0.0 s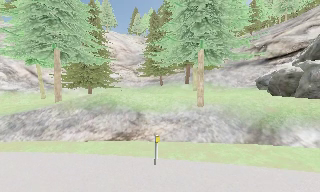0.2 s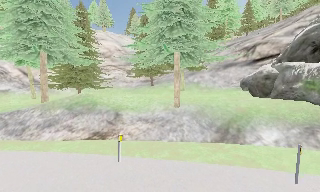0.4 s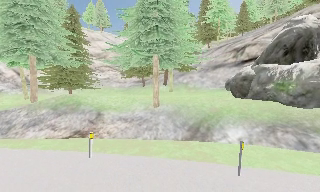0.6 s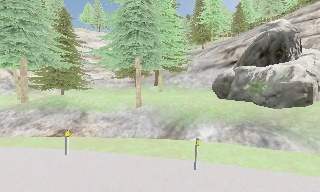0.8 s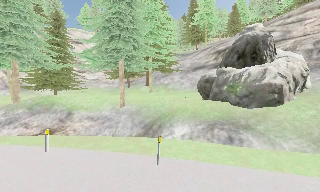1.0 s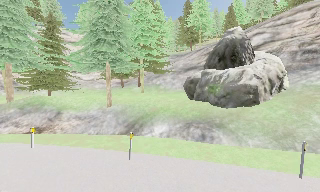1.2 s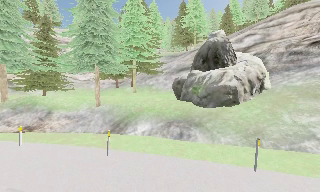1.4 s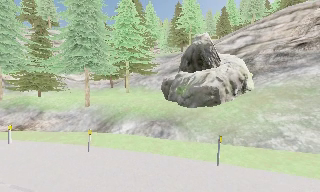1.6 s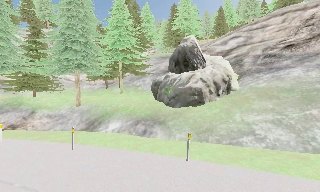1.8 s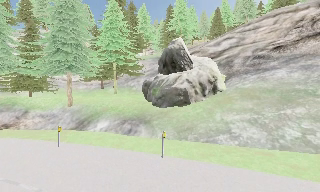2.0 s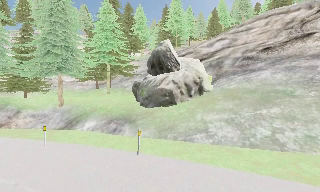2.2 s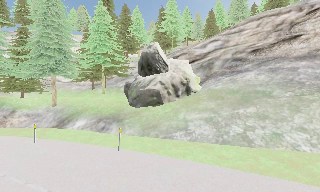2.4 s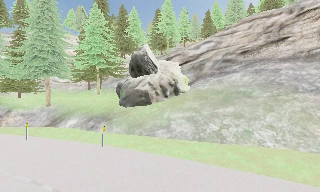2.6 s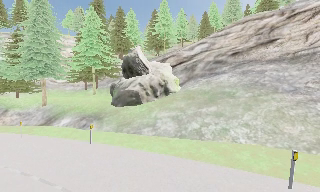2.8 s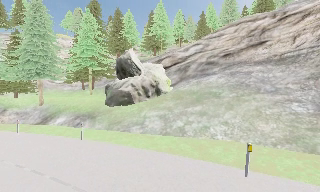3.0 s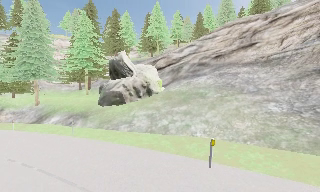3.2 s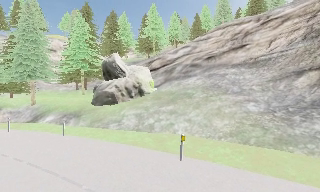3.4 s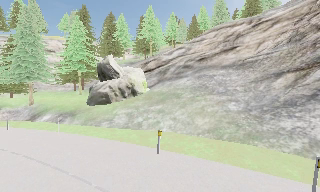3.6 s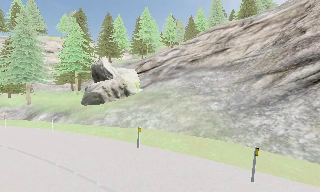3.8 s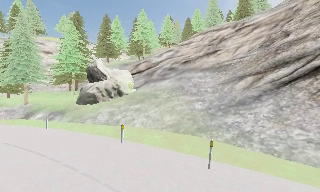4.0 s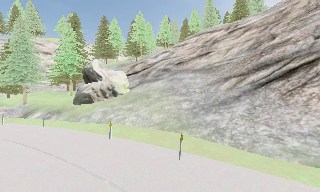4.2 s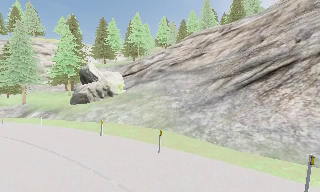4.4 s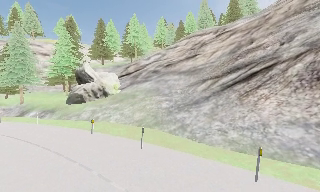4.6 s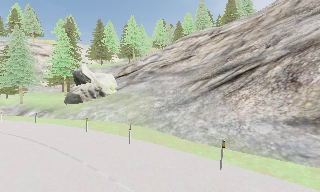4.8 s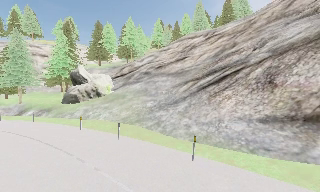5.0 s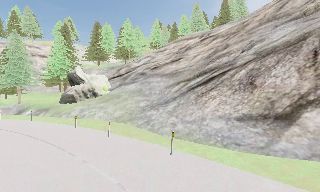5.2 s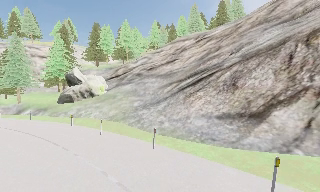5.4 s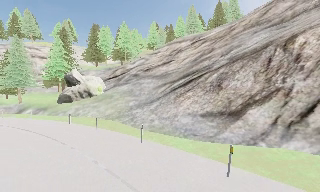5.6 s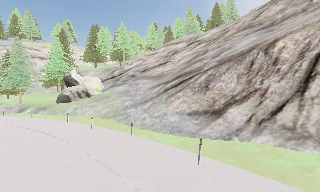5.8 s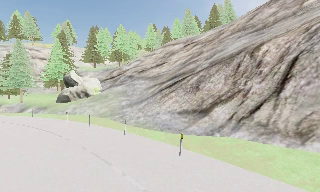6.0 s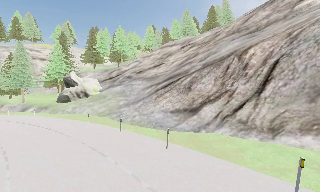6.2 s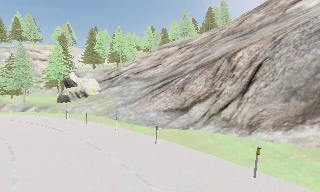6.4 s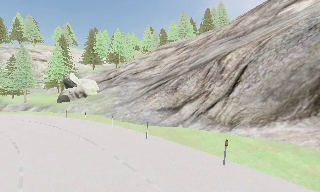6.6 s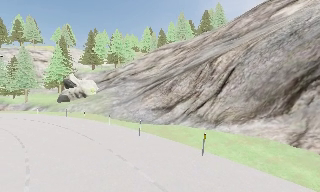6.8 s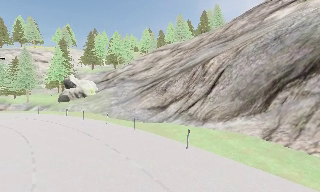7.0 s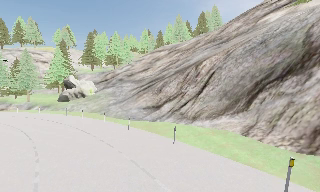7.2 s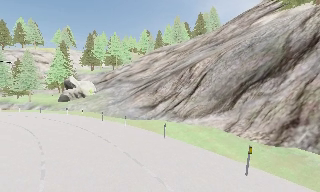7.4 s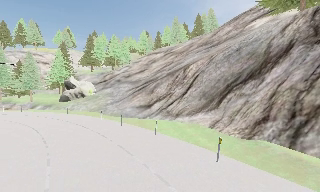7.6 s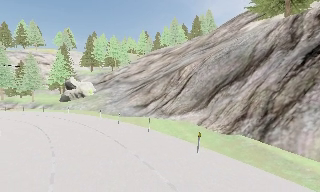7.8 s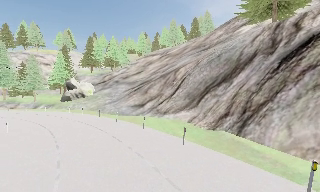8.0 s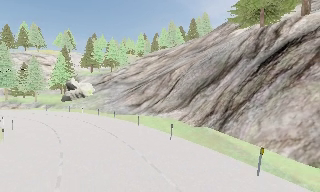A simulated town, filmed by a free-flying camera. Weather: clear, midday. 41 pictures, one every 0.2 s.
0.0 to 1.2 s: The camera travels to its right, about 8 m, so close, fixed things drift to the left.
1.2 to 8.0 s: The camera travels backward and to its right, about 40 m, so what stands in front gets smaller.
The film runs forward here.
